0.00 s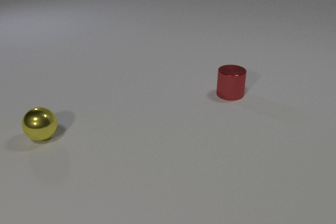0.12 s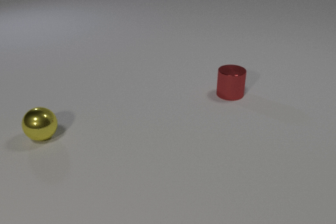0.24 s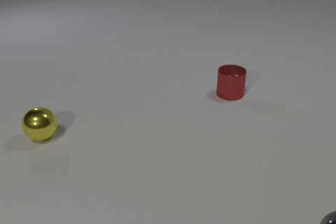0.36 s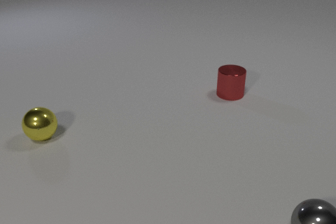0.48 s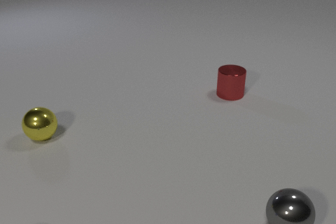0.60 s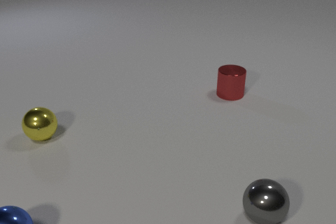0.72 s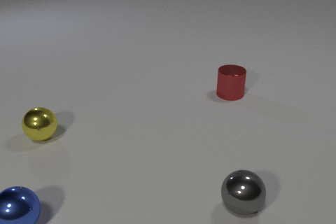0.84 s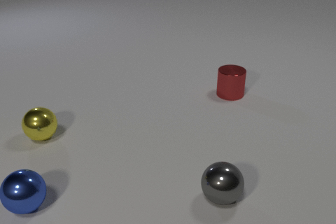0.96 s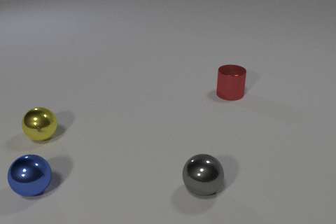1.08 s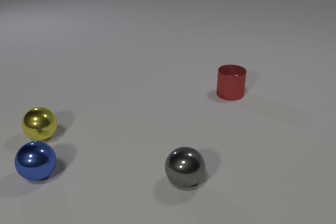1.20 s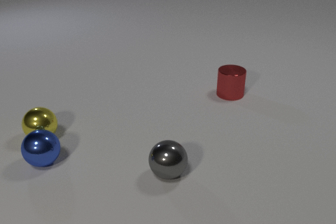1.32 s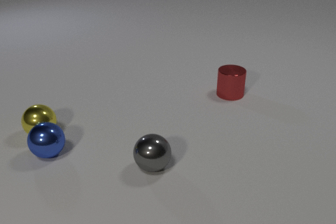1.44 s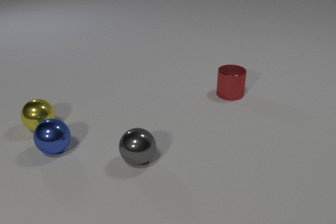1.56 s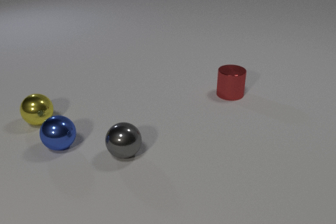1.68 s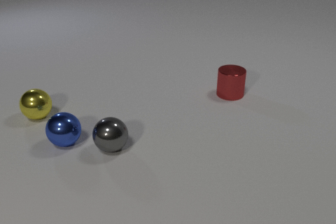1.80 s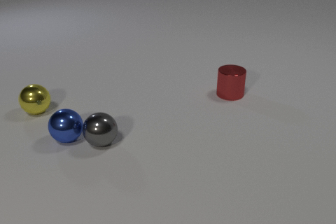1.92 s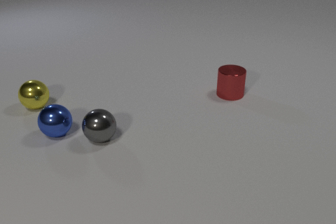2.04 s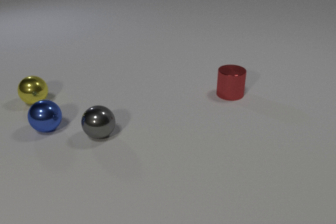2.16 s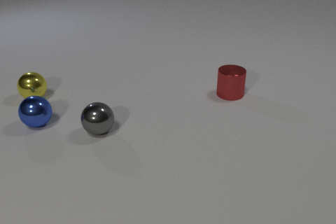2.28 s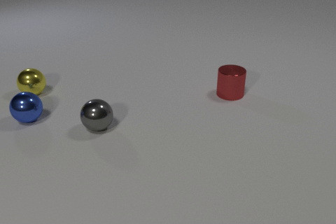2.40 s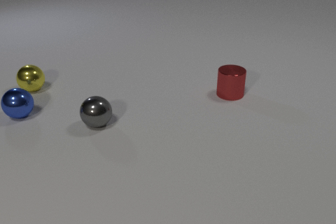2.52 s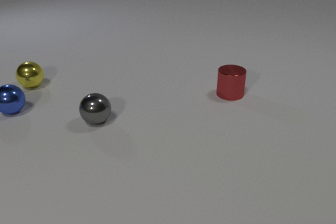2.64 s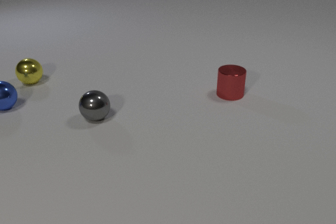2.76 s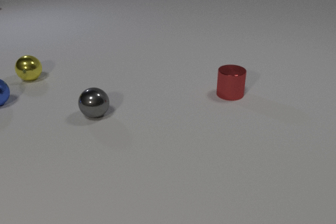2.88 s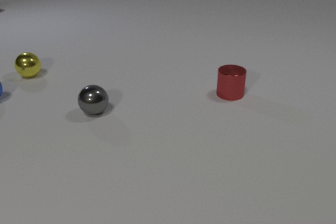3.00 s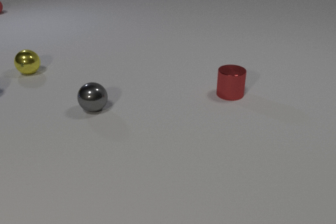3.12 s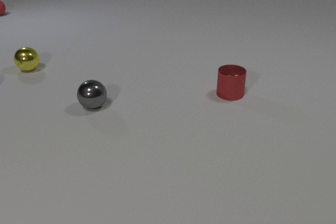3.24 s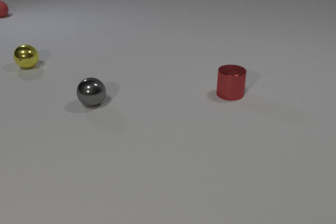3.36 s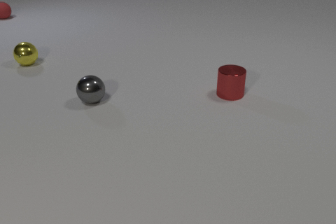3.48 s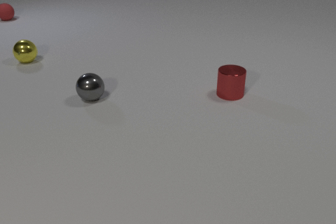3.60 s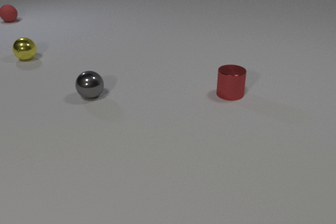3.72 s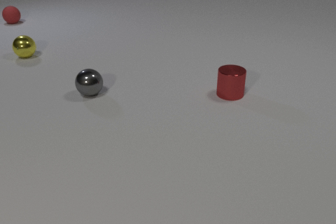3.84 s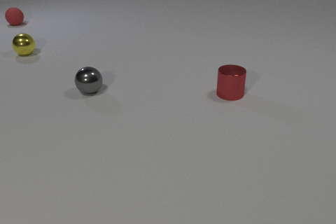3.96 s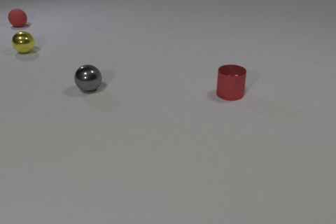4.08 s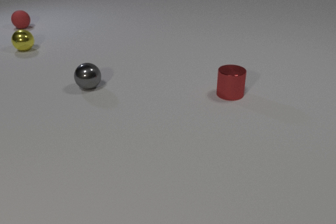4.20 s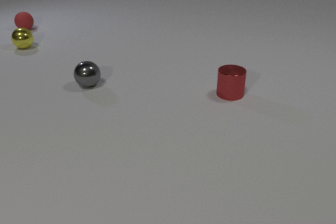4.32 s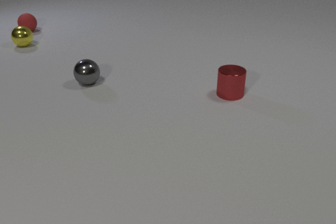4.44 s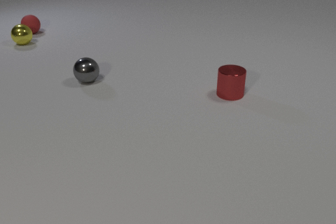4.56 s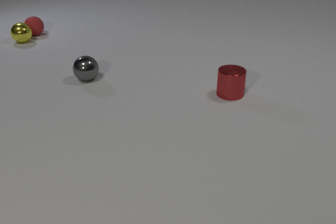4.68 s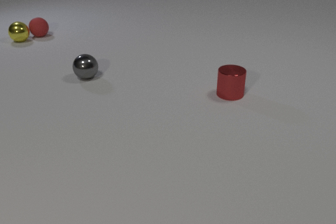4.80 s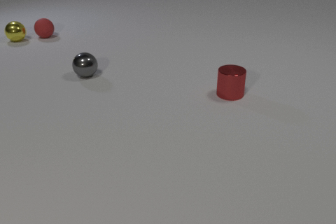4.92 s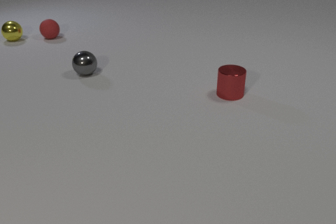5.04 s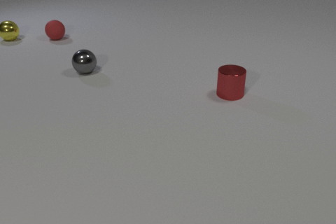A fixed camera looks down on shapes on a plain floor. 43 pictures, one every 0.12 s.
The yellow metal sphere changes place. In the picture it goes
away from the camera.
0.00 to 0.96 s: The blue metal sphere comes in at the bottom edge, rolls away from the camera. The gray metal sphere comes in at the bottom edge, rolls to the left.
0.96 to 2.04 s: The blue metal sphere rolls away from the camera. The yellow metal sphere rolls away from the camera. The gray metal sphere rolls to the left and away from the camera. The blue metal sphere and the yellow metal sphere collide. The blue metal sphere and the gray metal sphere collide.
2.04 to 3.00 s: The blue metal sphere rolls away from the camera and to the left, leaves at the left edge. The yellow metal sphere rolls away from the camera. The gray metal sphere rolls away from the camera. The red rubber sphere comes in at the left edge, rolls toward the camera.
3.00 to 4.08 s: The yellow metal sphere rolls away from the camera. The gray metal sphere rolls away from the camera. The red rubber sphere rolls toward the camera.
4.08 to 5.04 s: The yellow metal sphere rolls away from the camera. The gray metal sphere rolls away from the camera. The red rubber sphere rolls toward the camera and to the right. The yellow metal sphere and the red rubber sphere collide.
What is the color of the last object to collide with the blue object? gray.
How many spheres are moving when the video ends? 3.
What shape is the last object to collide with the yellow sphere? sphere.
